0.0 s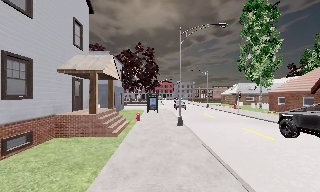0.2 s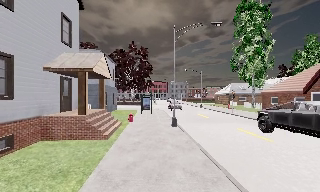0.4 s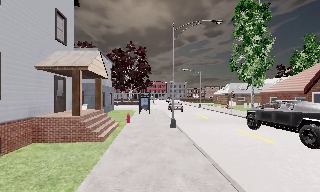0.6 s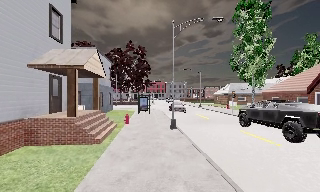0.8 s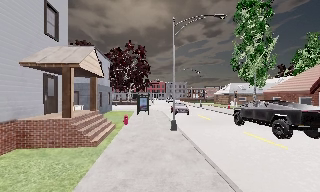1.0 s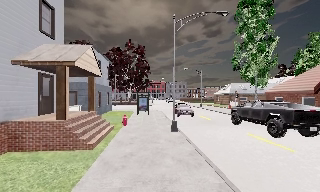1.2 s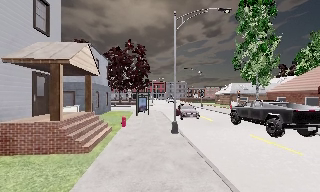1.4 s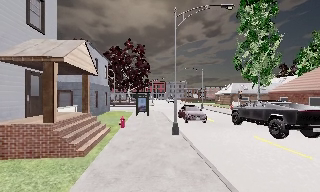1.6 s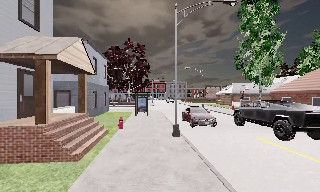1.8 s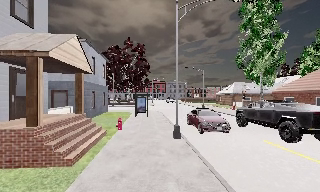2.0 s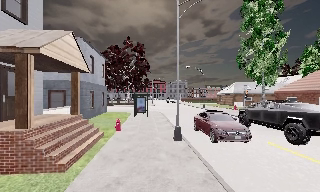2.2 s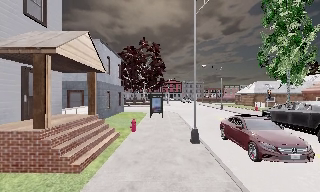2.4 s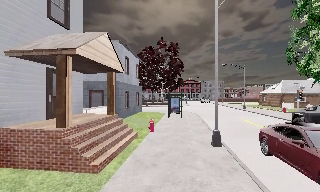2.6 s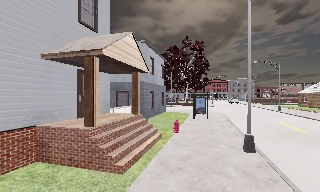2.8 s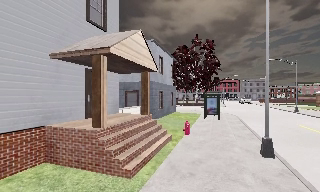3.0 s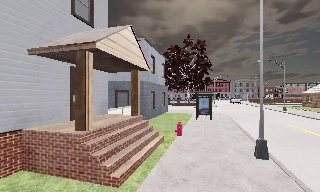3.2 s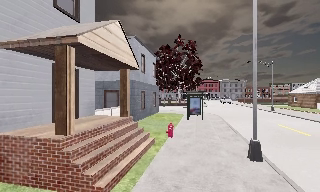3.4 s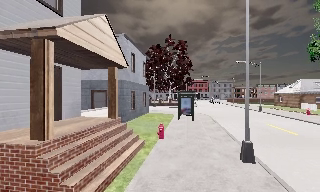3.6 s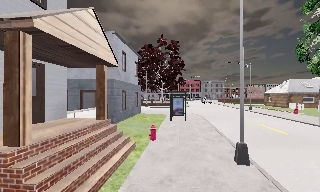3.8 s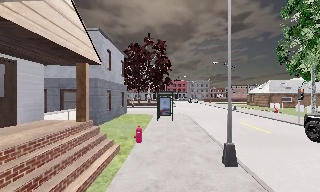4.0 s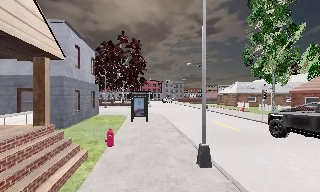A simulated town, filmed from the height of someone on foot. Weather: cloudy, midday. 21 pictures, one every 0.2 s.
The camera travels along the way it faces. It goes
forward.
0.0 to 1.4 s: The camera travels forward, about 3 m, so what stands in front looms larger.
1.4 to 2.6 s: The camera swings to its left by about 20 degrees, and the scene slides to the right. It travels forward, about 2 m, so what stands in front looms larger.
2.6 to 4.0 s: The camera pans to its right, which is clockwise from overhead, by about 25 degrees. It travels forward, about 2.5 m, so what stands in front looms larger.
The film runs forward here.
